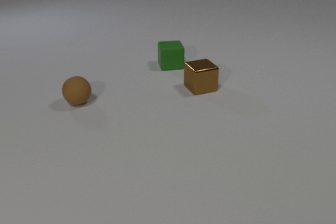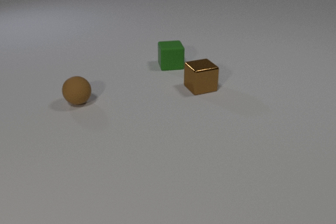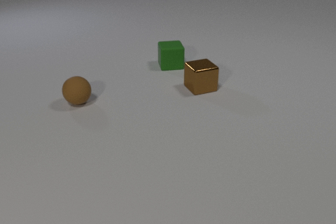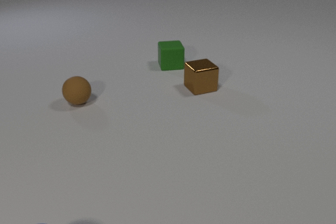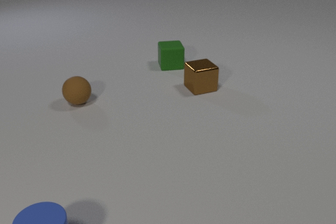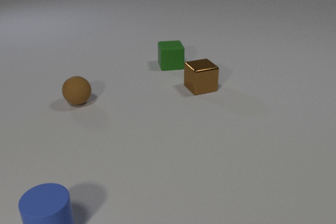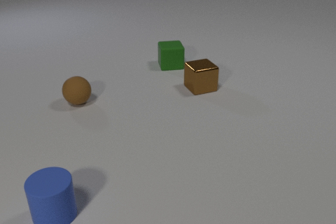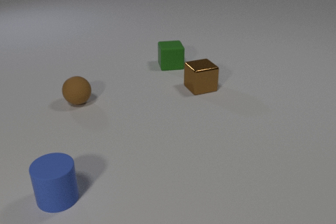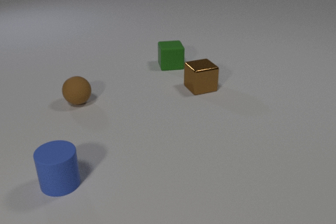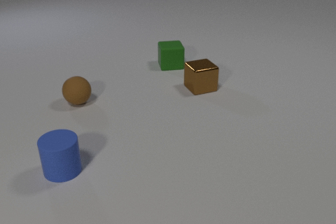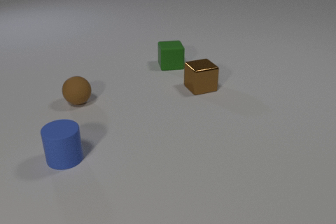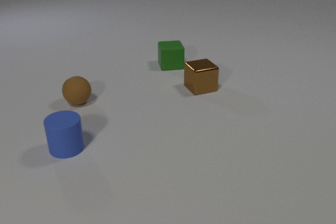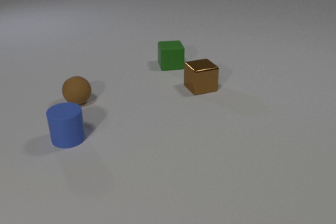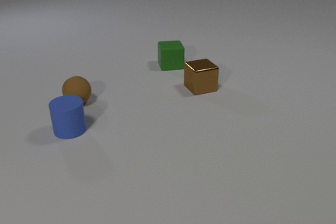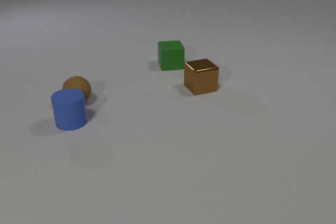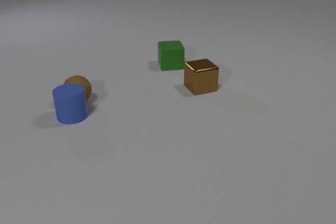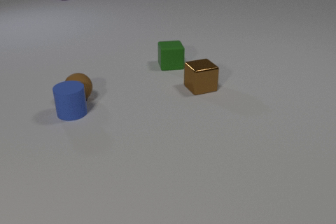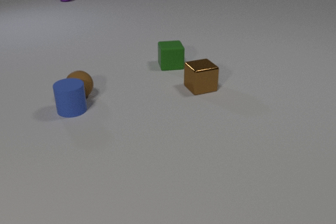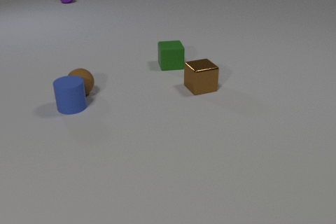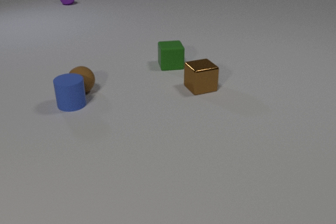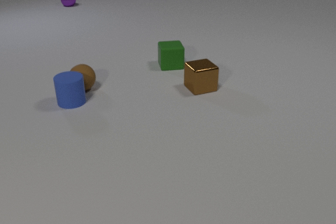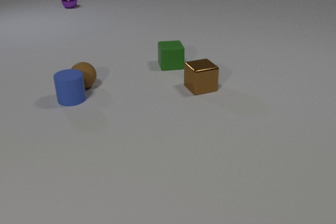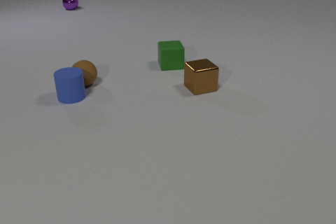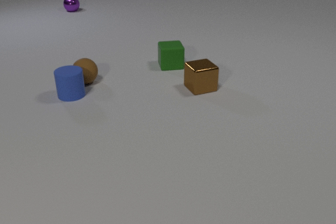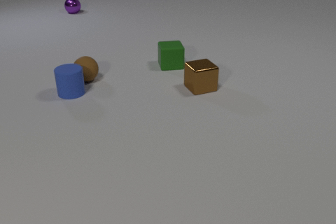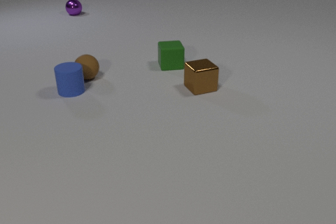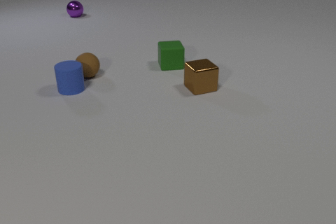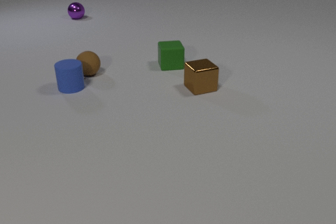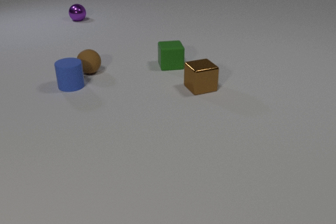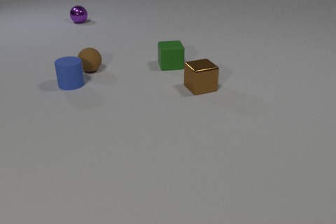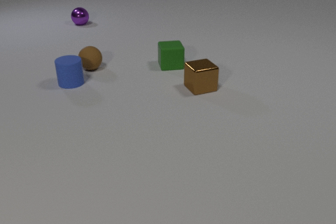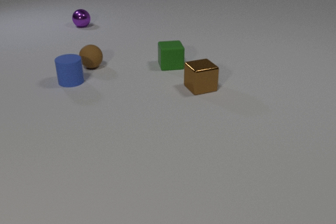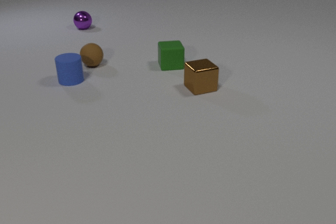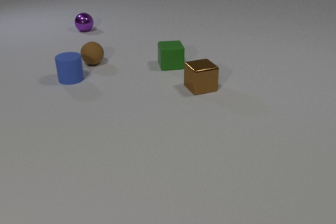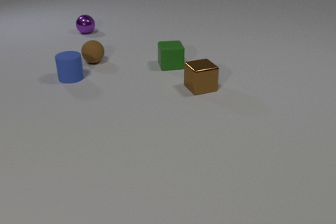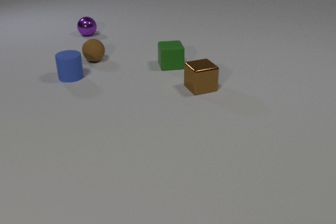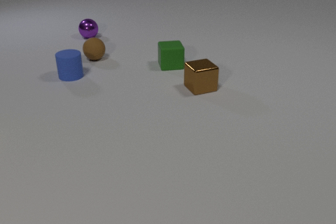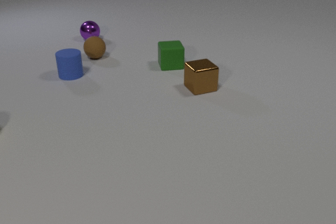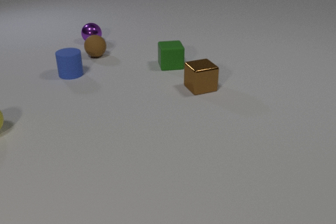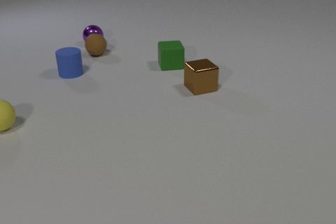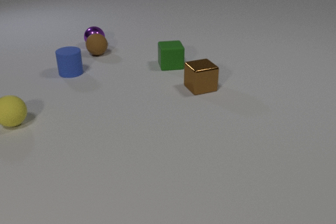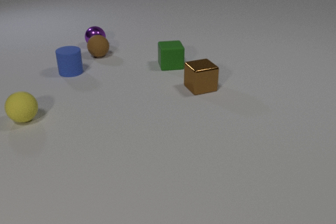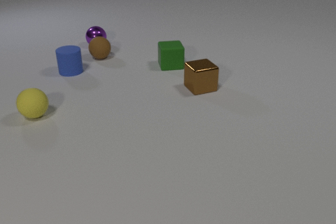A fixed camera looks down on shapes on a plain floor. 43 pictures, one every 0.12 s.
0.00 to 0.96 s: The blue rubber cylinder comes in at the bottom edge, slides away from the camera.
0.96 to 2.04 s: The blue rubber cylinder slides away from the camera. The brown rubber sphere rolls away from the camera. The purple metal sphere comes in at the top edge, rolls toward the camera. The blue rubber cylinder and the brown rubber sphere collide.
2.04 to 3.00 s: The blue rubber cylinder slides away from the camera. The brown rubber sphere rolls away from the camera. The purple metal sphere rolls toward the camera.
3.00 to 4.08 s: The blue rubber cylinder slides away from the camera. The brown rubber sphere rolls away from the camera. The purple metal sphere rolls toward the camera.
4.08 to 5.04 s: The blue rubber cylinder slides away from the camera. The brown rubber sphere rolls away from the camera and to the right. The purple metal sphere rolls toward the camera. The yellow rubber sphere comes in at the left edge, rolls to the right and away from the camera. The brown rubber sphere and the purple metal sphere collide.
What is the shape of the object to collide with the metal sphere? sphere.
What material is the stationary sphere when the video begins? rubber.
How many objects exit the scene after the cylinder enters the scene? 0.
